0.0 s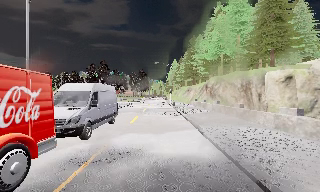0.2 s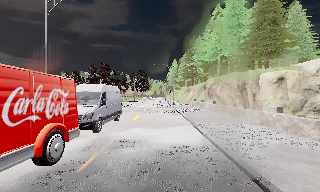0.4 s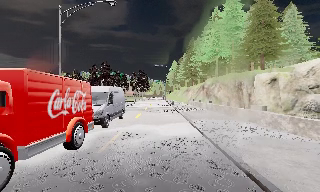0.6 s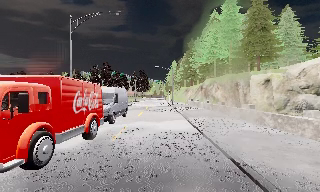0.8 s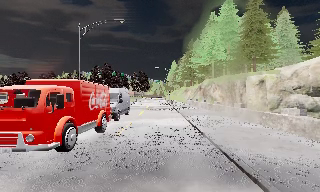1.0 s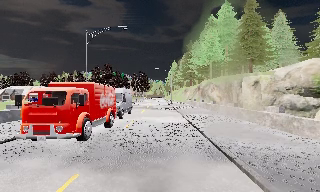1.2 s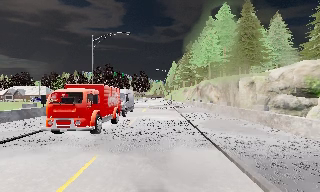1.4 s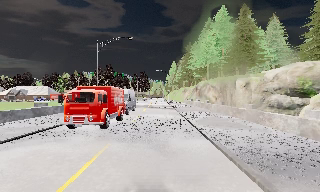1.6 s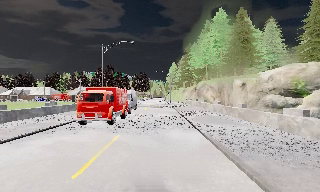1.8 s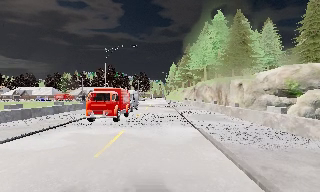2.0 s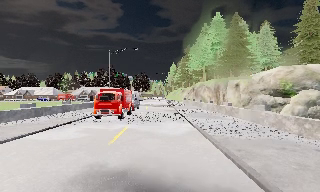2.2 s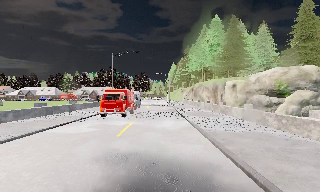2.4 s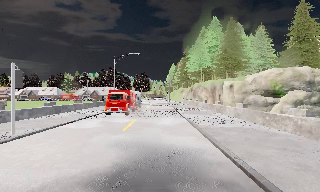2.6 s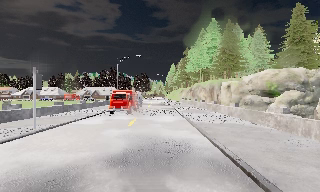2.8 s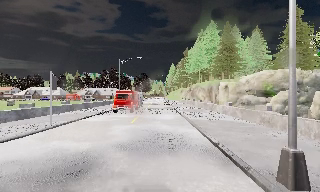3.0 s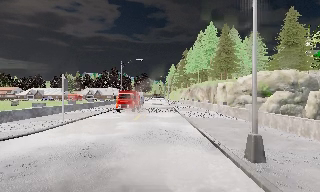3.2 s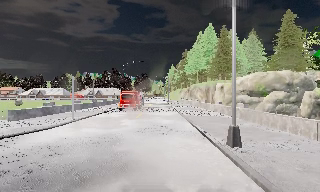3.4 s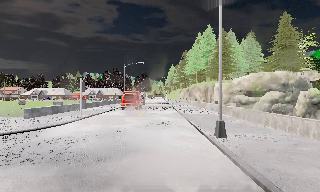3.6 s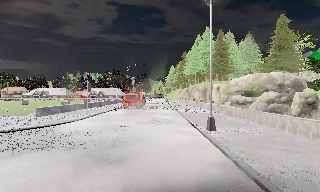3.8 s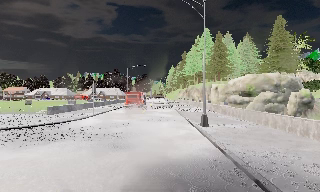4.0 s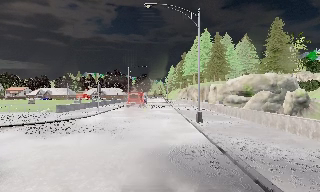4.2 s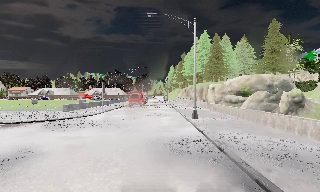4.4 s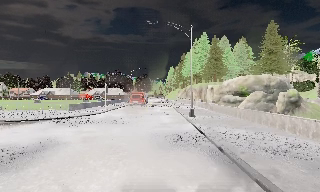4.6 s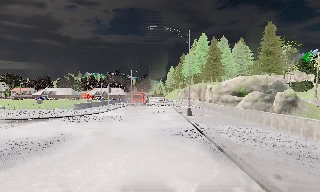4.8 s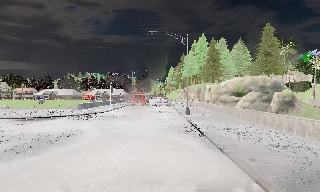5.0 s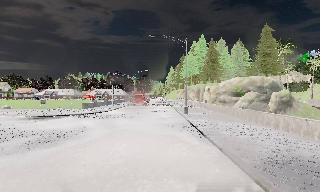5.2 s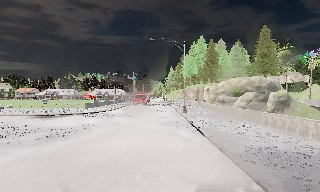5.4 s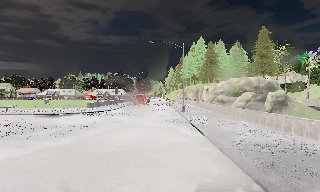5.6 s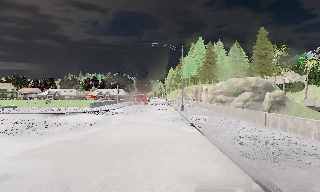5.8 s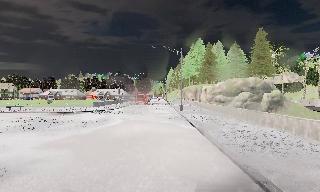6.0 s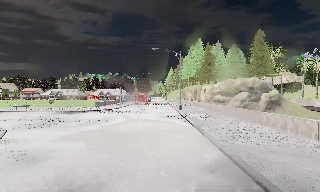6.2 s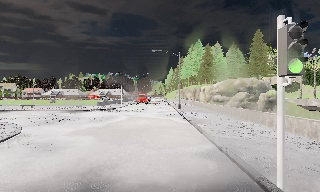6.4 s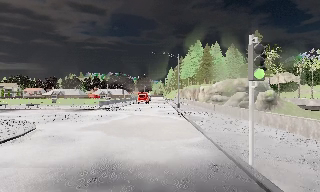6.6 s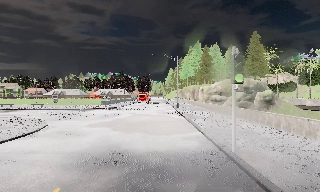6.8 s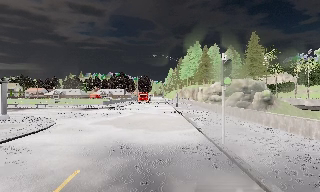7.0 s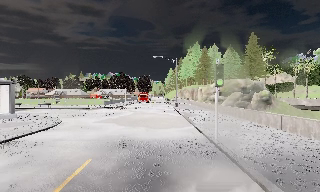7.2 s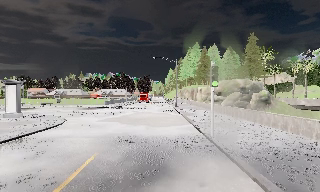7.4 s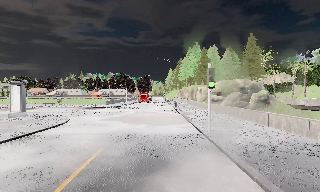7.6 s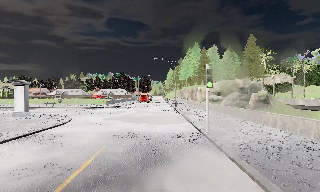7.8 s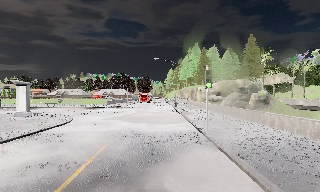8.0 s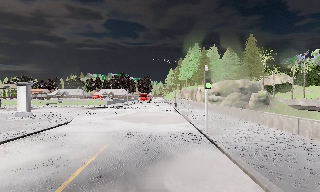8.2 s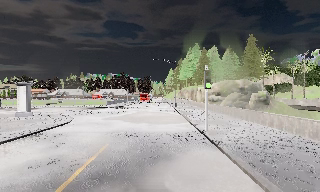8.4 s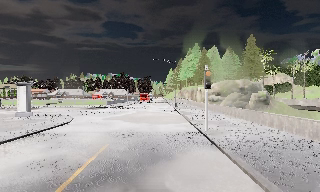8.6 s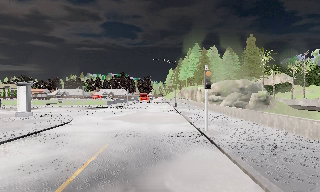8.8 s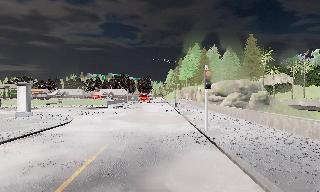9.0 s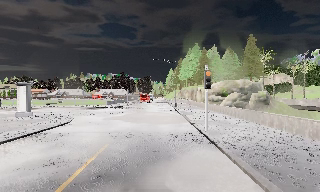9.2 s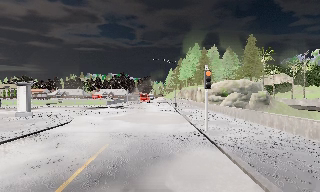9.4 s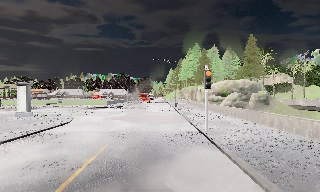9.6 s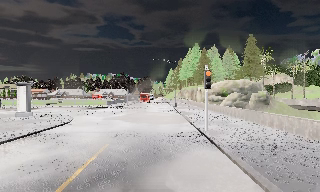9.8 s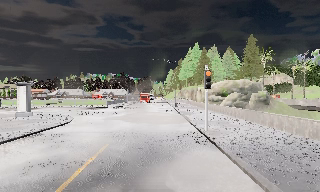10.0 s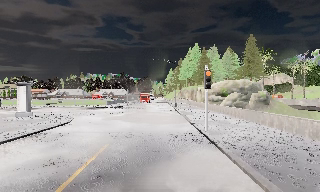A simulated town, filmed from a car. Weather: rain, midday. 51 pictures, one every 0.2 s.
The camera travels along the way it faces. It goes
backward.
0.0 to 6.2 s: The camera travels backward, about 35 m, so what stands in front gets smaller.
6.2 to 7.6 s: The camera travels backward, about 4.5 m, so what stands in front gets smaller. It loses speed.
7.6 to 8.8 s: The camera shifts only a little, or ends up much as it began.
8.8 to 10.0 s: The camera keeps its place and its aim.
The film runs backward here.
